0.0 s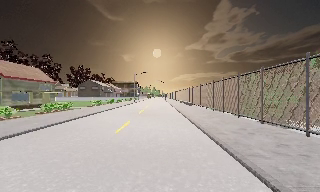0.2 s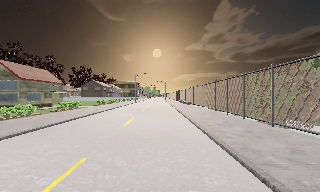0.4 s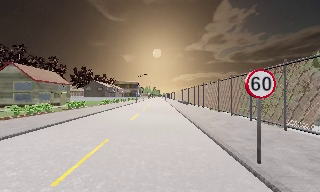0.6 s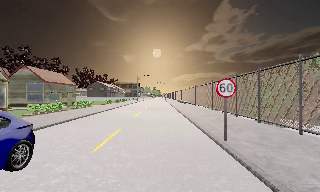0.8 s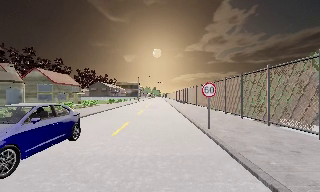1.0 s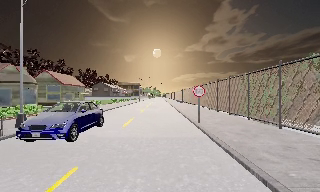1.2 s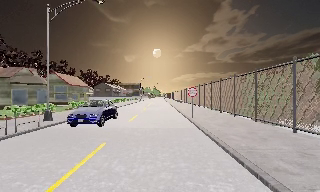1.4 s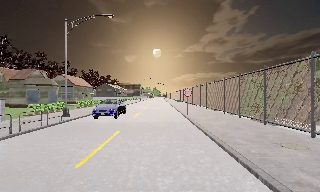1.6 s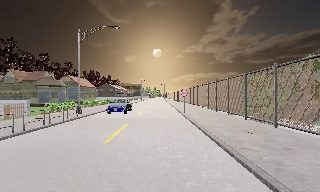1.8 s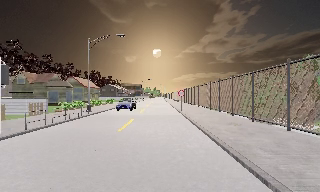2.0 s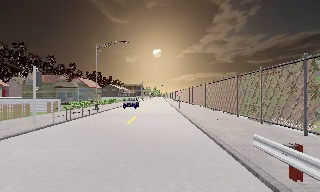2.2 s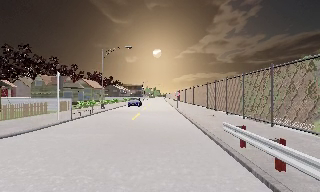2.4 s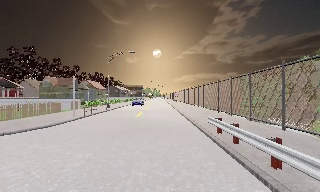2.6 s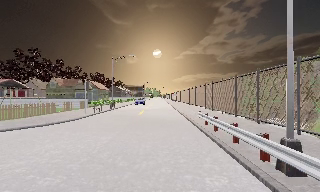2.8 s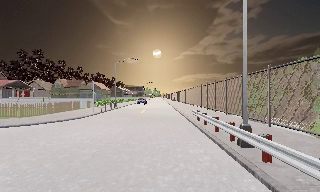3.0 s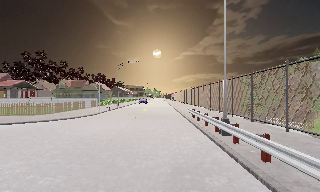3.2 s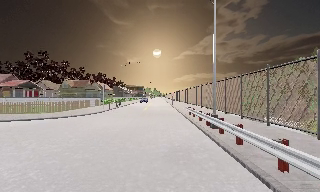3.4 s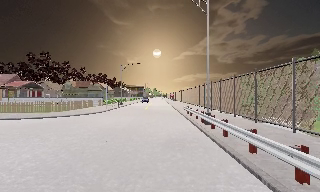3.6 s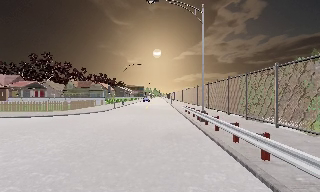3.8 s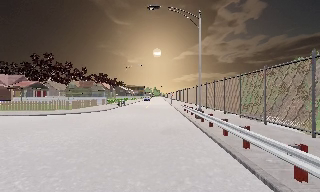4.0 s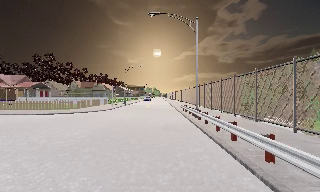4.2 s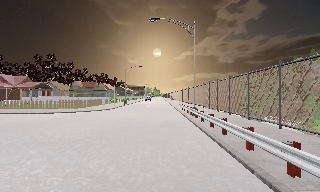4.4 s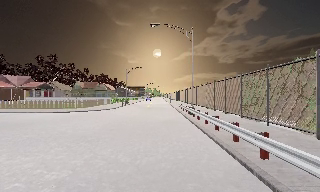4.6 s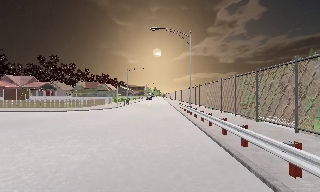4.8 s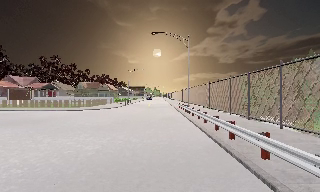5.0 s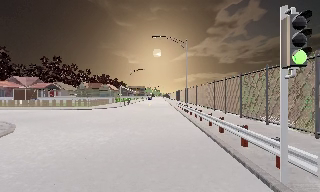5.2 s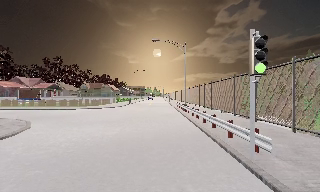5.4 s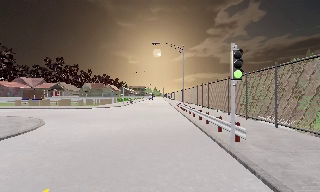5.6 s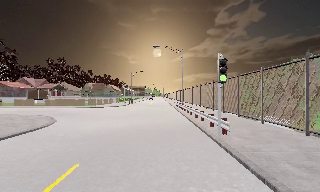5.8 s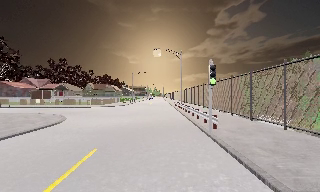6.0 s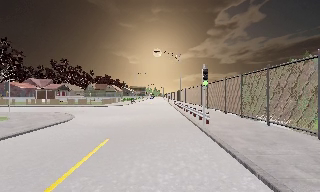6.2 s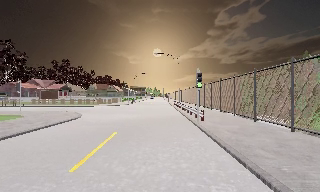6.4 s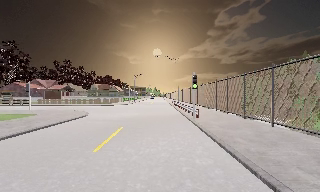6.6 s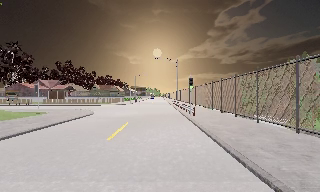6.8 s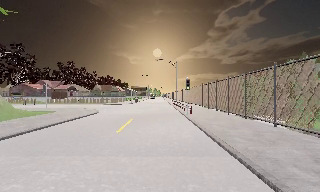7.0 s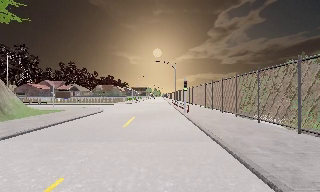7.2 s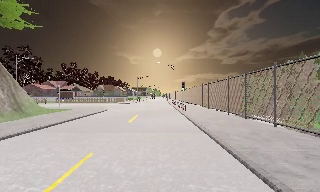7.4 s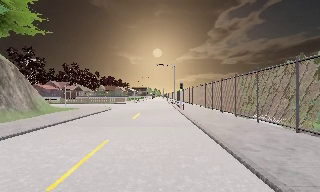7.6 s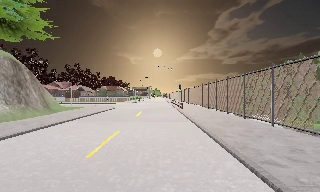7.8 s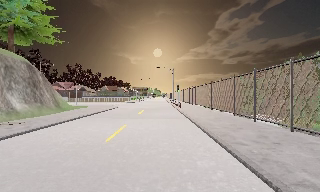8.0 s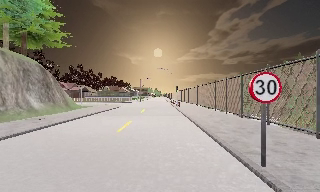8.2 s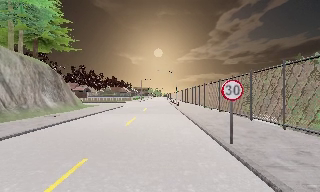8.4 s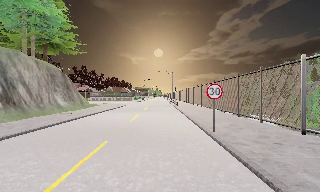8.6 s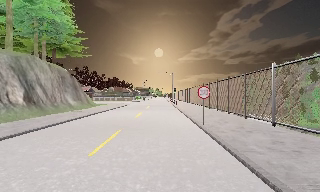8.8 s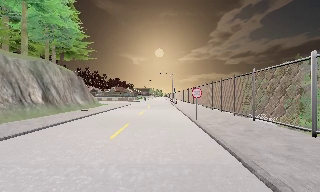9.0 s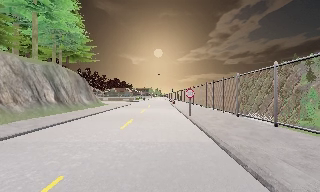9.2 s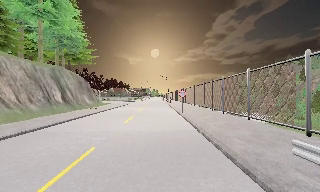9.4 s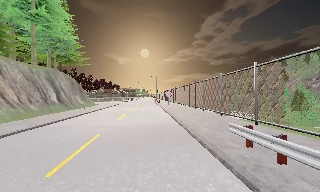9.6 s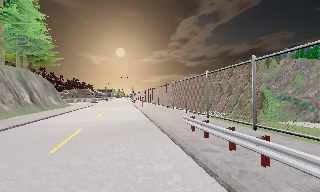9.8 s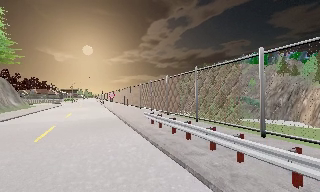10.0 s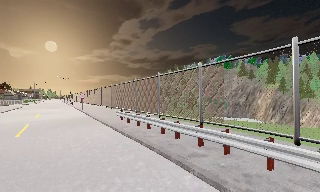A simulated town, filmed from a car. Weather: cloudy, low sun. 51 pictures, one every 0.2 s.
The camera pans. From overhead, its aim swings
clockwise.
The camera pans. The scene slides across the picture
to the left.
0.0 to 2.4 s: The camera travels backward, about 25 m, so what stands in front gets smaller.
2.4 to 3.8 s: The camera travels backward, about 10 m, so what stands in front gets smaller. It loses speed.
3.8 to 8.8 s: The camera travels backward, about 30 m, so what stands in front gets smaller. It gains speed.
8.8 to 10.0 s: The scene slides to the left, as the camera pans about 35 degrees to its right. It travels backward, about 12 m.
The film runs backward here.
